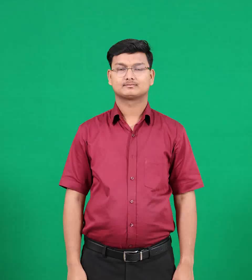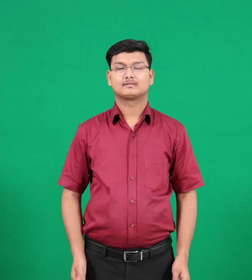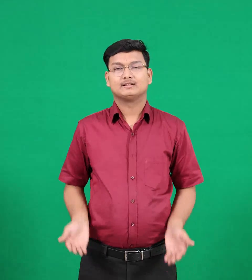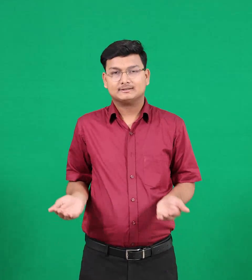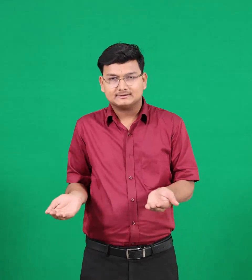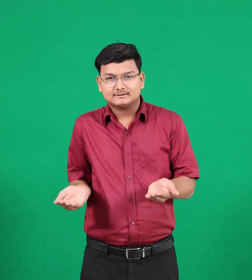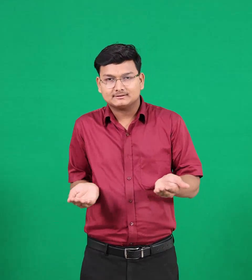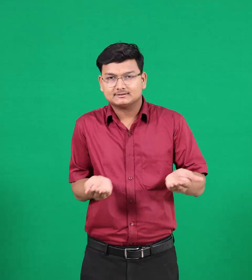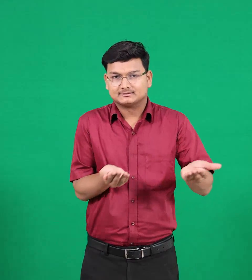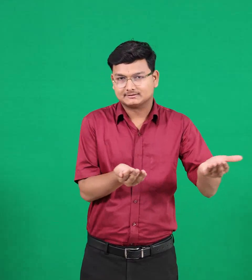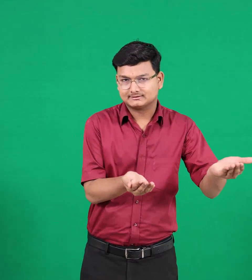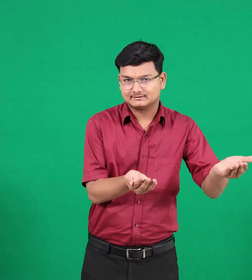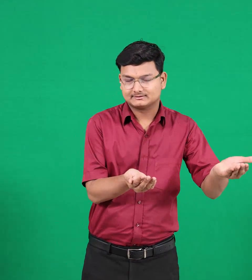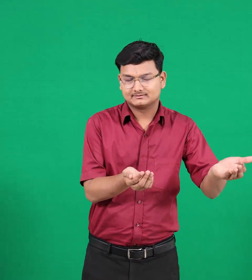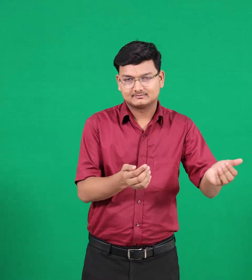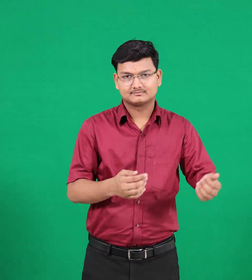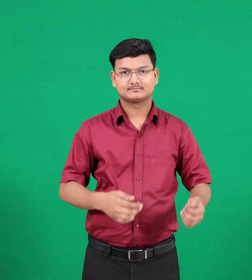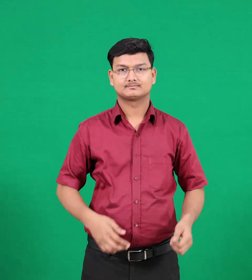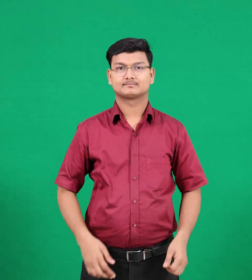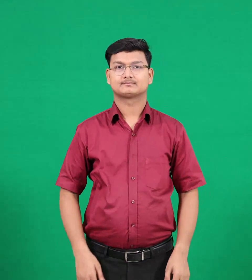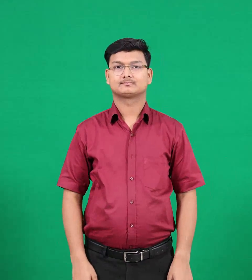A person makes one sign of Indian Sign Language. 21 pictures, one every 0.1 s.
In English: carry
